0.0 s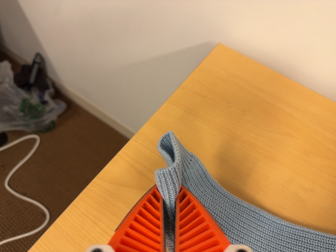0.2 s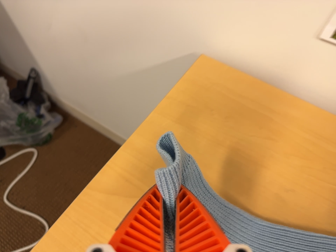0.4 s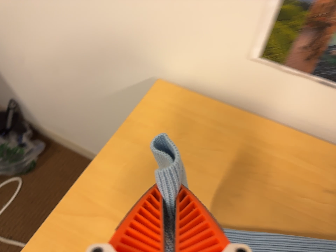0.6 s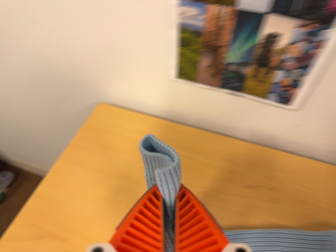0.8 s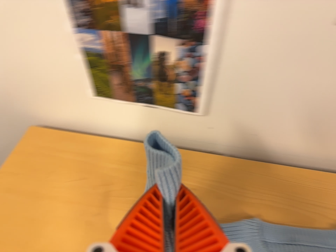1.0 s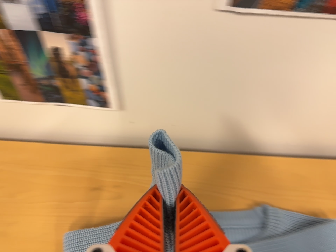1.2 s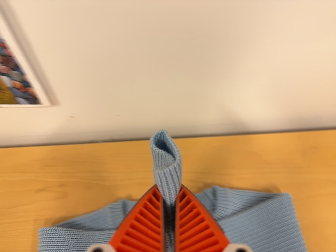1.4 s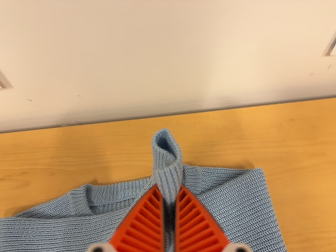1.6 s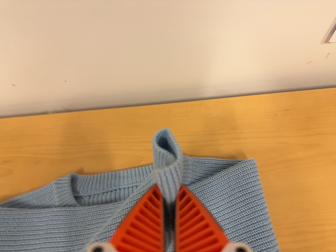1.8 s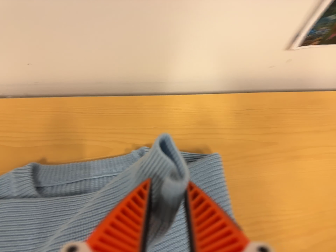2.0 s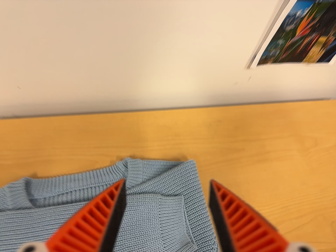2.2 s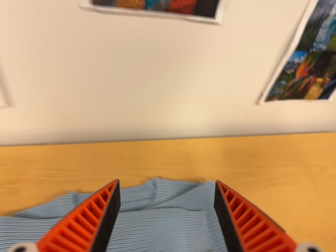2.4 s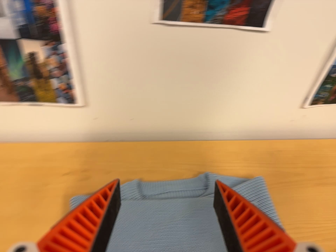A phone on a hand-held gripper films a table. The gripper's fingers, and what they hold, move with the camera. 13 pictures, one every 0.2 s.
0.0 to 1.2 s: The camera pans to its right by about 20 degrees. It travels to its right, about 40 cm, so close, fixed things drift to the left. It rolls about its line of sight by about 35 degrees, and the scene rotates counterclockwise.
1.2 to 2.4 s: The camera travels backward and toward the bottom of its view, about 16 cm, so what stands in front gets smaller. Its aim tips toward the top of its view by about 10 degrees.
The film runs forward here.
